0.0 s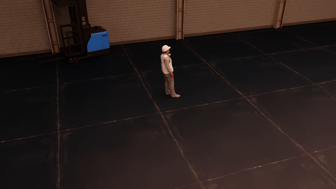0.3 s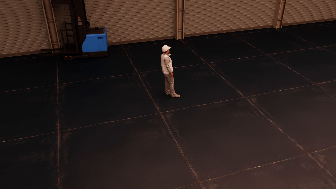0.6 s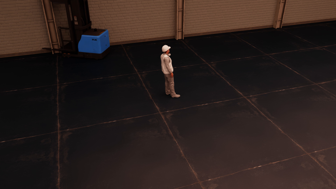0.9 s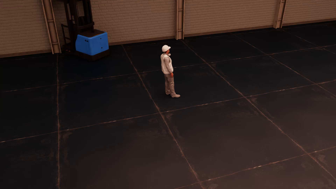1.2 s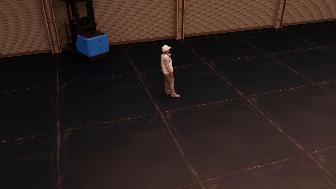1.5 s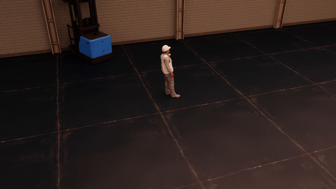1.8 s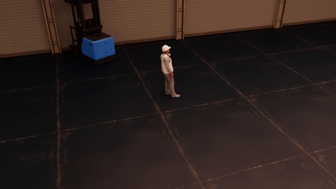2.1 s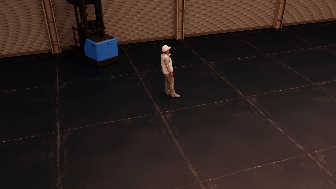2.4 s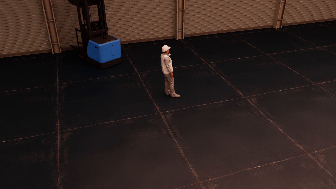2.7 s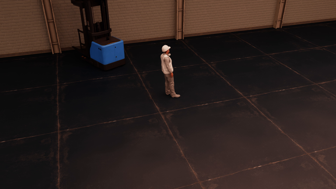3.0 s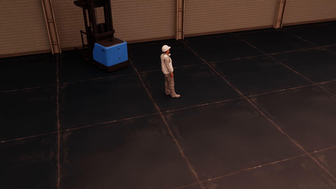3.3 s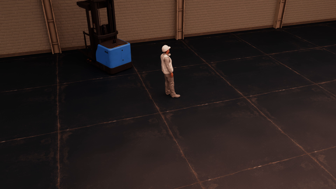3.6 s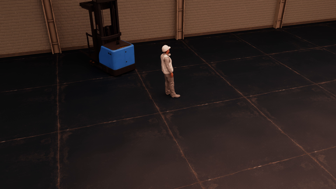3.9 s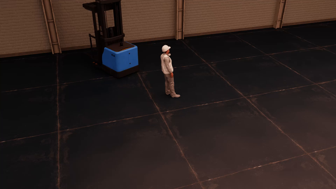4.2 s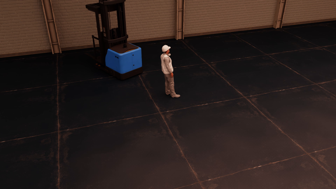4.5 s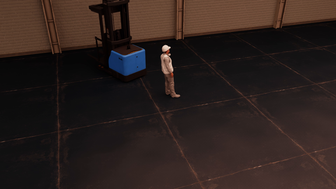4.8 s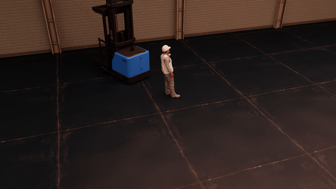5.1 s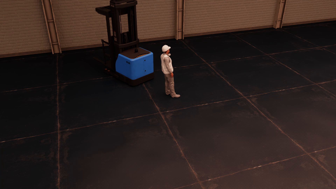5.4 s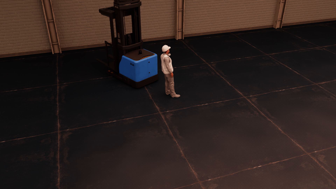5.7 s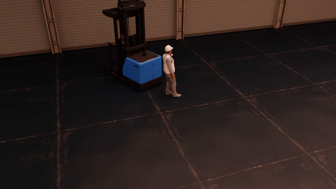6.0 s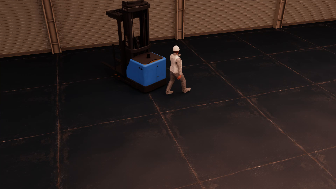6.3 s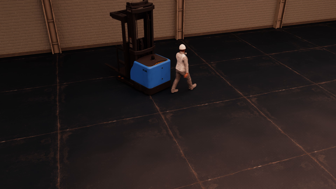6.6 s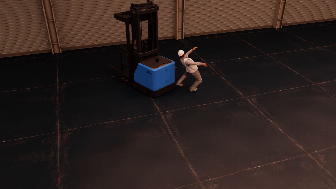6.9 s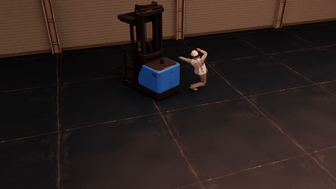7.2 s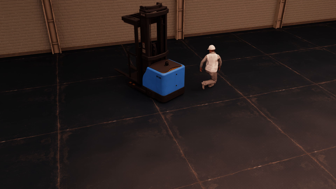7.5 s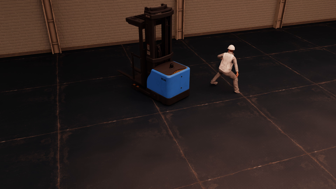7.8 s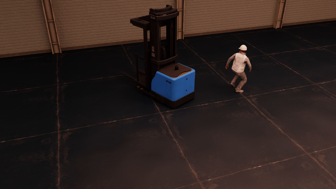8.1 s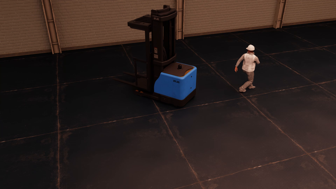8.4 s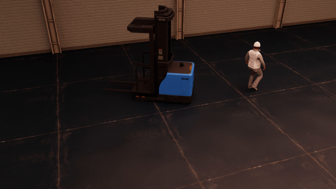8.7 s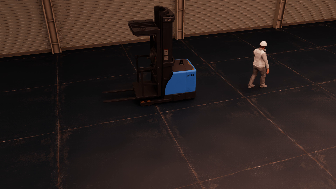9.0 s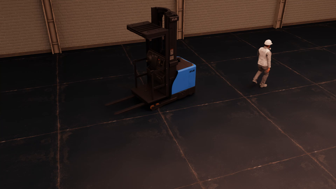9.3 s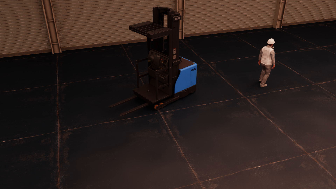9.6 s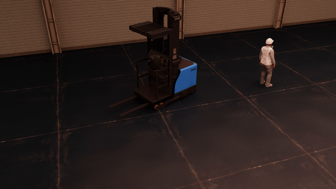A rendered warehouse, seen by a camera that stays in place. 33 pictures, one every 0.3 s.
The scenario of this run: Near miss between a forklift and a person.
